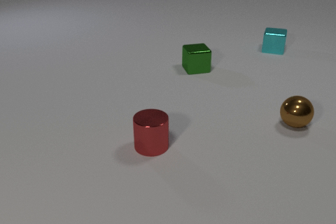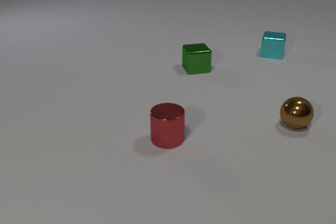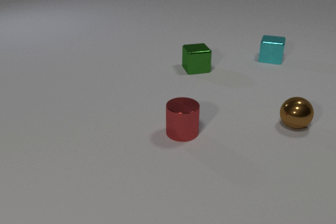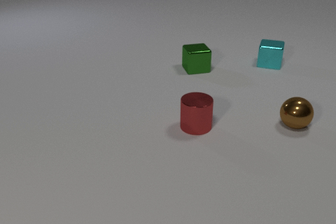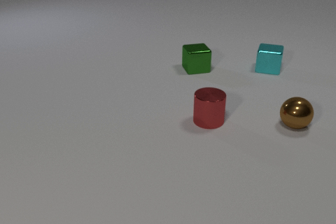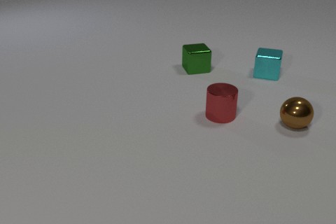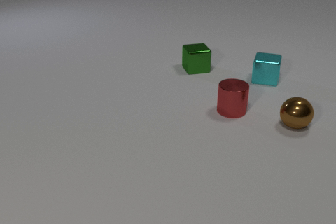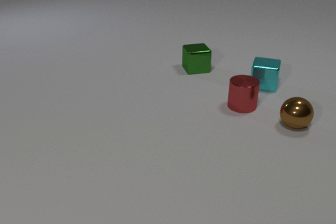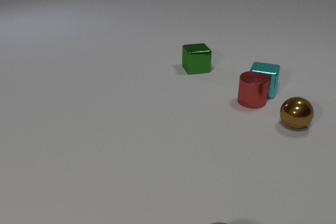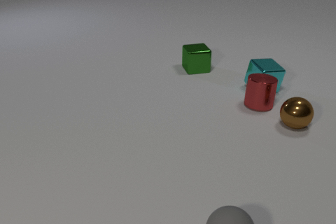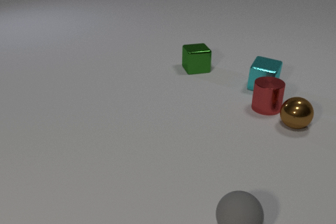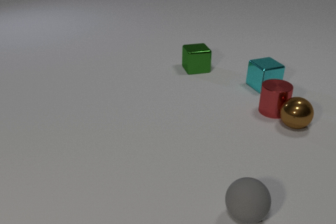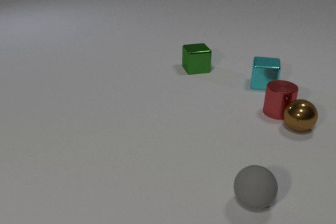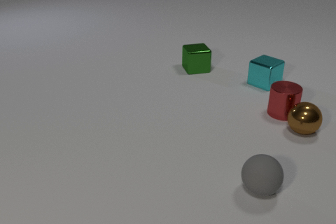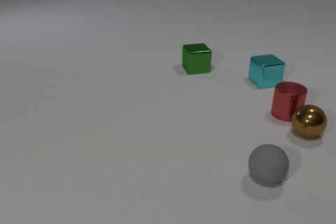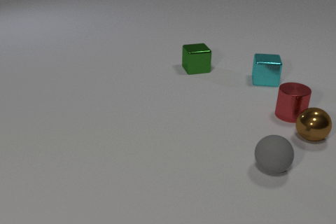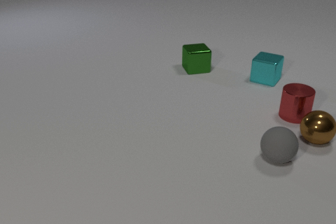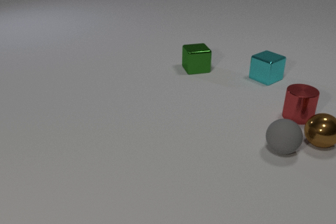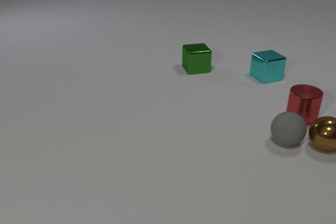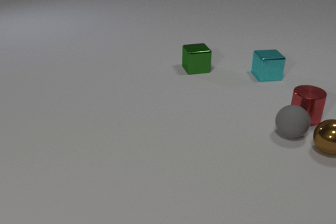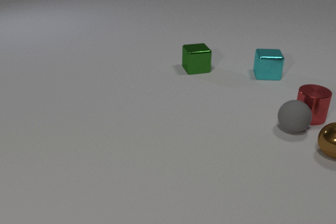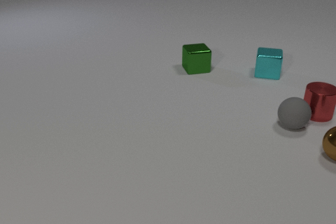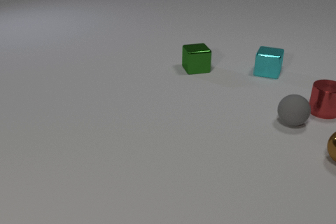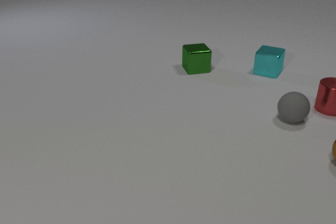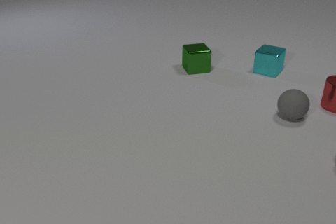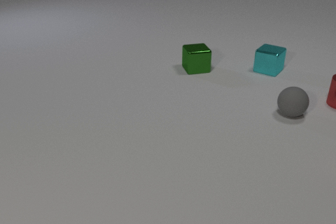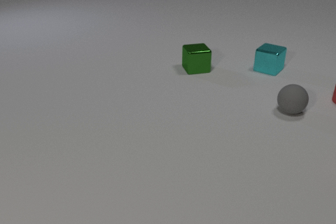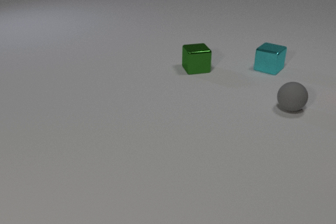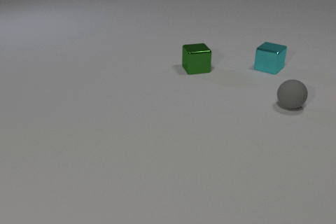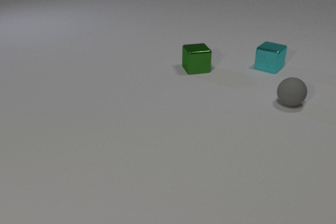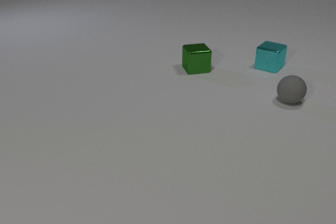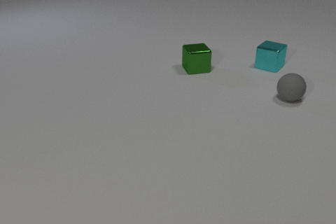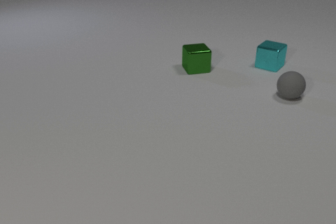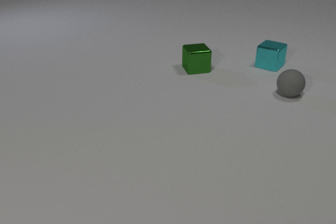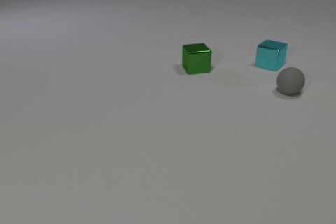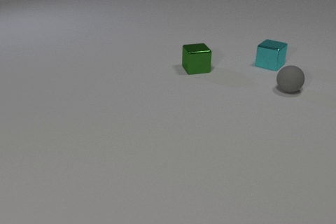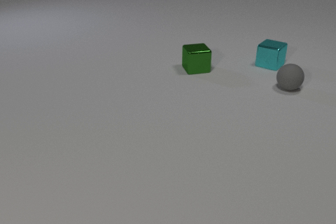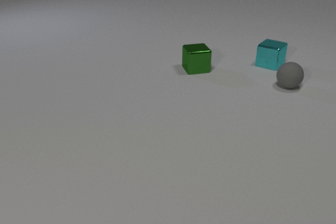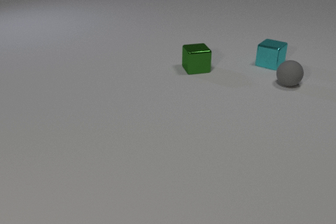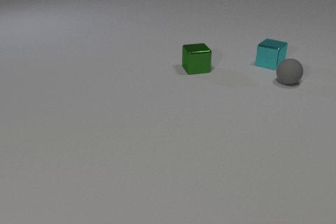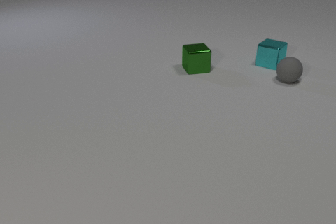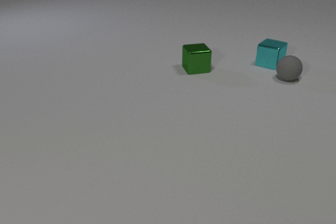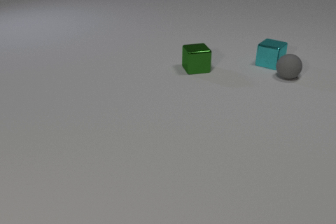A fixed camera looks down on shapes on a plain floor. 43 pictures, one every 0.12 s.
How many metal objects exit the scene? 2.
Are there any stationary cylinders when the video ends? no.
What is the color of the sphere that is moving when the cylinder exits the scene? gray.
0.00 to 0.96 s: The cyan metal cube slides toward the camera. The red metal cylinder slides to the right and away from the camera. The cyan metal cube and the red metal cylinder collide.
0.96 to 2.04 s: The cyan metal cube slides away from the camera. The red metal cylinder slides to the right. The brown metal sphere rolls toward the camera and to the right. The gray rubber sphere rolls away from the camera. The red metal cylinder and the brown metal sphere collide.
2.04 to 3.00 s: The cyan metal cube slides away from the camera. The red metal cylinder slides away from the camera and to the right. The brown metal sphere rolls to the right and toward the camera, leaves at the right edge. The gray rubber sphere rolls away from the camera. The red metal cylinder and the gray rubber sphere collide.
3.00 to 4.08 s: The cyan metal cube slides away from the camera. The red metal cylinder slides away from the camera and to the right, leaves at the right edge. The gray rubber sphere rolls away from the camera.
4.08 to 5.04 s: The gray rubber sphere rolls away from the camera.
